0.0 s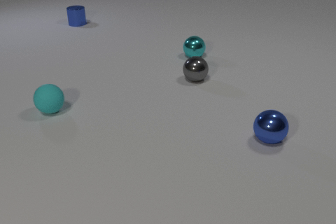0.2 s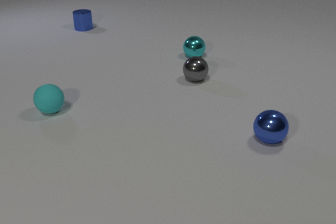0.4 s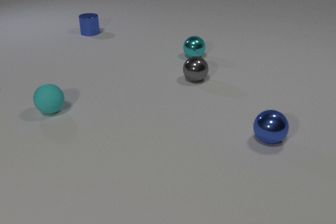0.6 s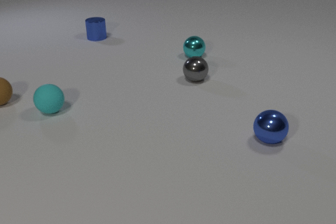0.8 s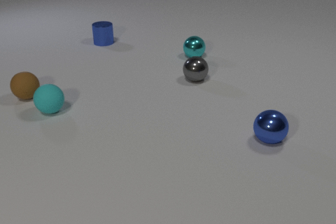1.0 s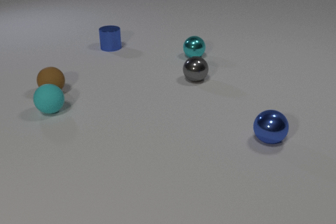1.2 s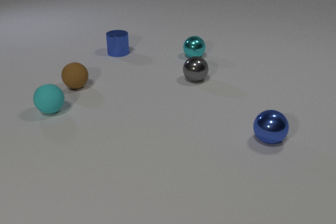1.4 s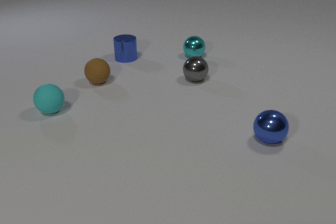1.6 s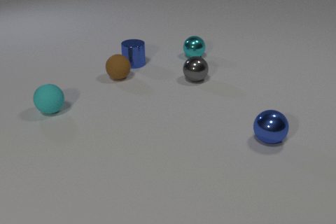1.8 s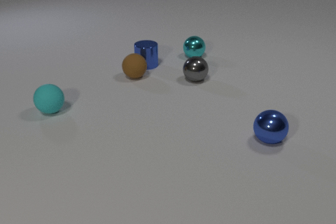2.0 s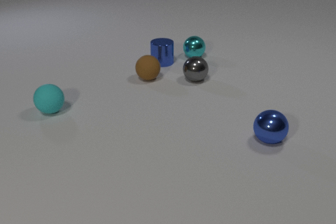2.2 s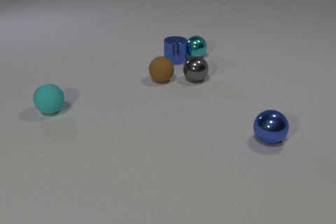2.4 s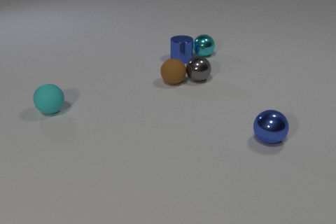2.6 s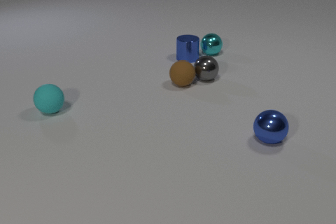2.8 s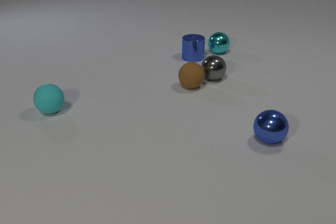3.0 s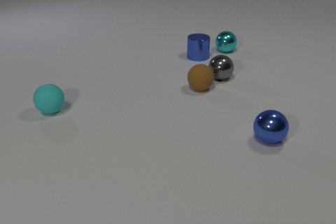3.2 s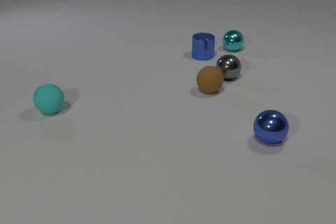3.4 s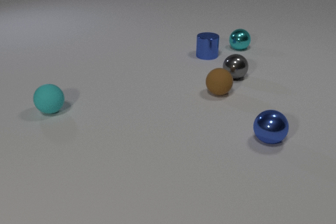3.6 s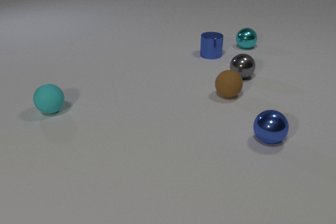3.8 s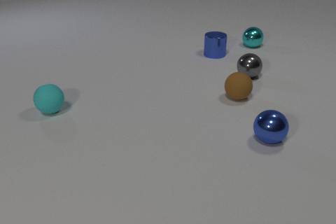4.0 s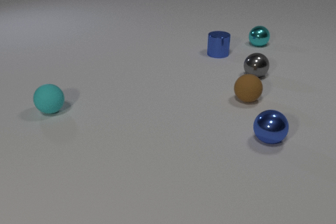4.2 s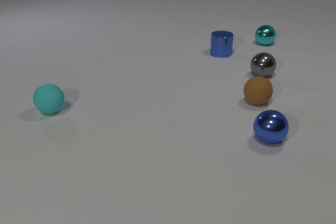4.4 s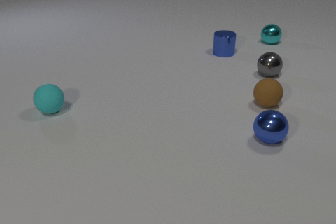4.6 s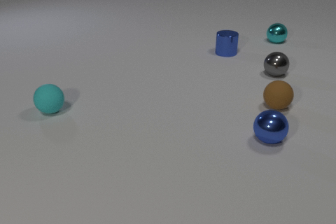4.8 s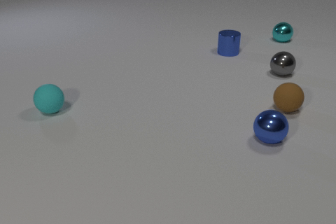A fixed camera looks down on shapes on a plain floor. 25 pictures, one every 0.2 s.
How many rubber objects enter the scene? 1.
What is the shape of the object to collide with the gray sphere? sphere.
How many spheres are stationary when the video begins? 4.
0.0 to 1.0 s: The brown rubber sphere comes in at the left edge, rolls to the right. The blue metal cylinder slides toward the camera.
1.0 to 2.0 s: The brown rubber sphere rolls to the right. The blue metal cylinder slides to the right and toward the camera. The brown rubber sphere and the blue metal cylinder collide.
2.0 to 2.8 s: The brown rubber sphere rolls to the right and toward the camera. The blue metal cylinder slides to the right and away from the camera. The gray metal sphere rolls to the right. The cyan metal sphere rolls to the right and away from the camera. The blue metal cylinder and the cyan metal sphere collide. The brown rubber sphere and the gray metal sphere collide.
2.8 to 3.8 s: The brown rubber sphere rolls to the right and toward the camera. The blue metal cylinder slides to the right and away from the camera. The gray metal sphere rolls to the right. The cyan metal sphere rolls to the right and away from the camera.
3.8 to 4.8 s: The brown rubber sphere rolls to the right. The blue metal cylinder slides to the right and away from the camera. The gray metal sphere rolls to the right and away from the camera. The cyan metal sphere rolls to the right and away from the camera.
